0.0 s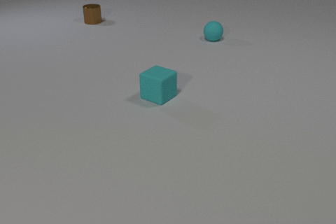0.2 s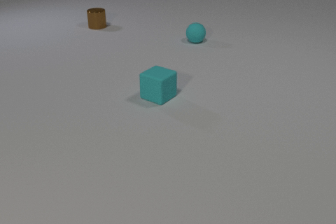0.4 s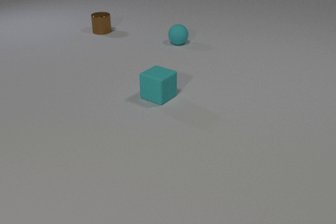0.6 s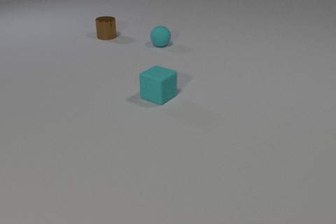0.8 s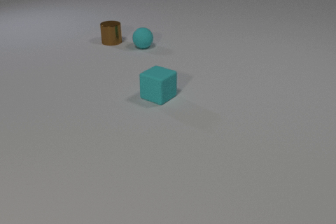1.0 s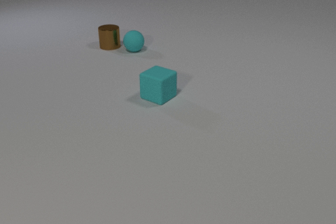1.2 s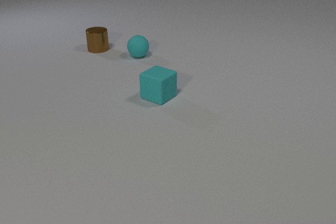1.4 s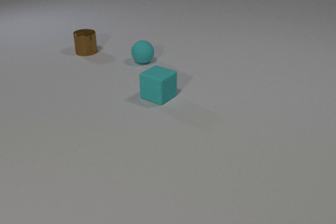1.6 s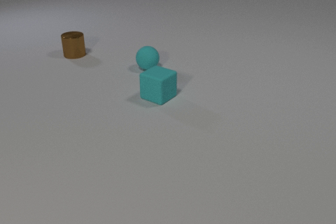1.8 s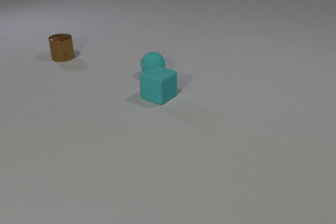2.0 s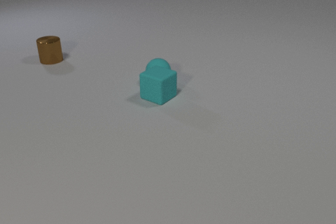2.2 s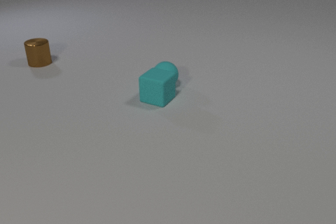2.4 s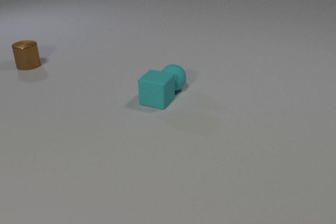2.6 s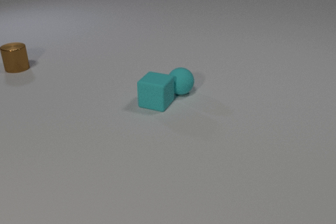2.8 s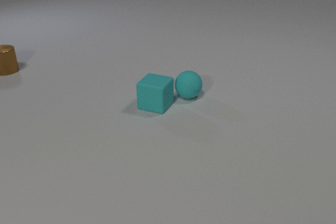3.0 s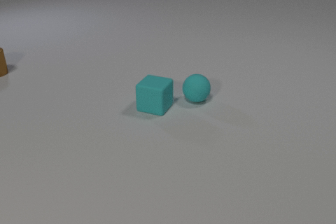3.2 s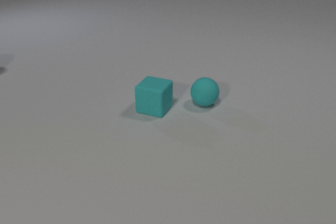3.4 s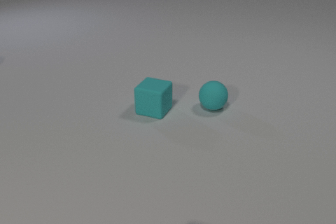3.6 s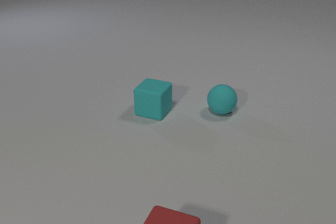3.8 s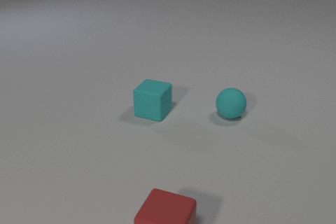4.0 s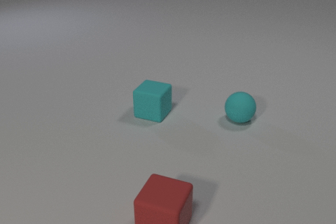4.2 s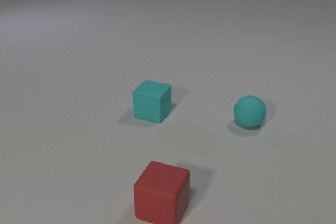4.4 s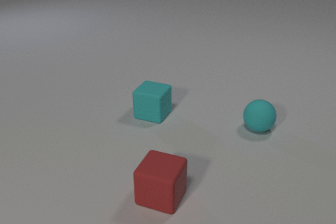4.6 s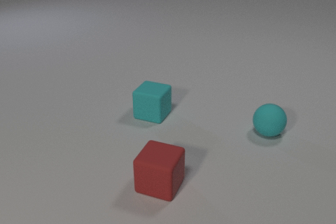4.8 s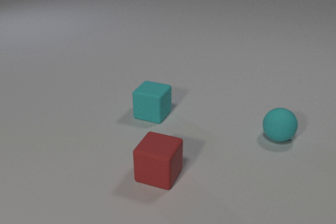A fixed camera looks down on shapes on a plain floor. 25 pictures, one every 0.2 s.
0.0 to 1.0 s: The cyan rubber sphere rolls to the left and toward the camera. The brown metal cylinder slides toward the camera. The cyan rubber sphere and the brown metal cylinder collide.
1.0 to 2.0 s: The cyan rubber sphere rolls toward the camera. The brown metal cylinder slides to the left and toward the camera. The cyan rubber sphere and the cyan rubber cube collide.
2.0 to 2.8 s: The cyan rubber sphere rolls toward the camera and to the right. The brown metal cylinder slides to the left. The cyan rubber cube slides toward the camera.
2.8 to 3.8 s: The cyan rubber sphere rolls to the right and toward the camera. The brown metal cylinder slides to the left, leaves at the left edge. The cyan rubber cube slides toward the camera. The red rubber cube comes in at the bottom edge, slides away from the camera.
3.8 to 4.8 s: The cyan rubber sphere rolls to the right and toward the camera. The red rubber cube slides away from the camera.
Are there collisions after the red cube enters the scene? no.
How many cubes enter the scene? 1.
What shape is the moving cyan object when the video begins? sphere.
